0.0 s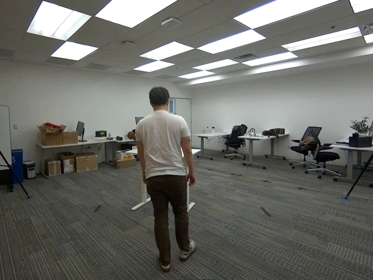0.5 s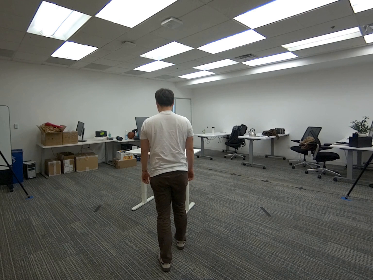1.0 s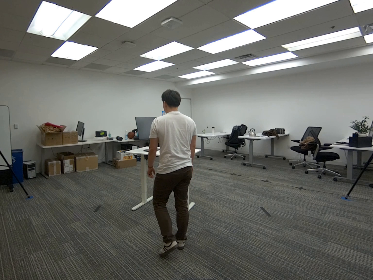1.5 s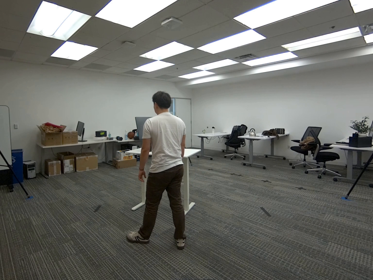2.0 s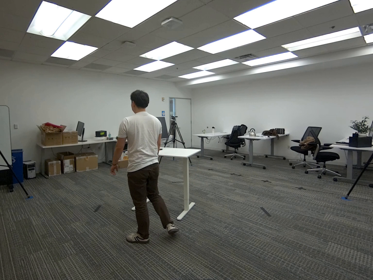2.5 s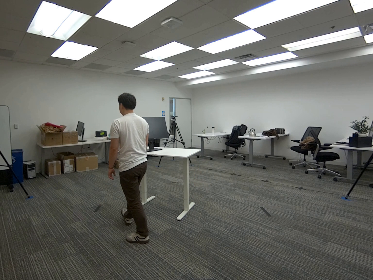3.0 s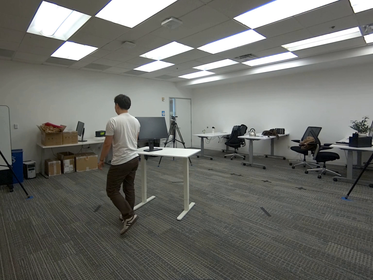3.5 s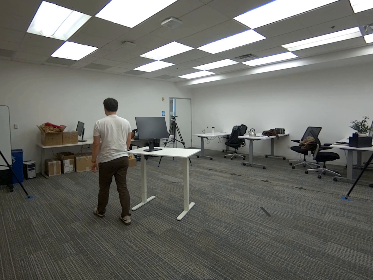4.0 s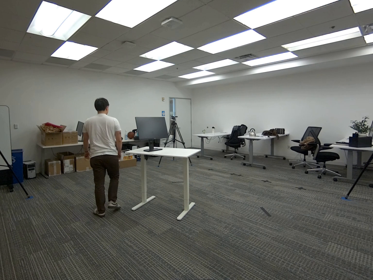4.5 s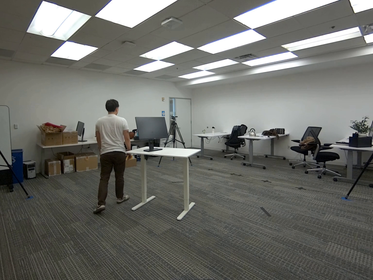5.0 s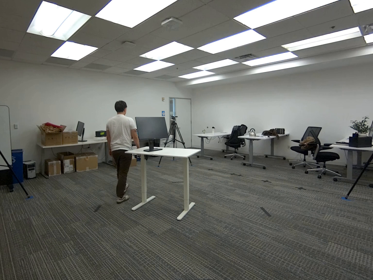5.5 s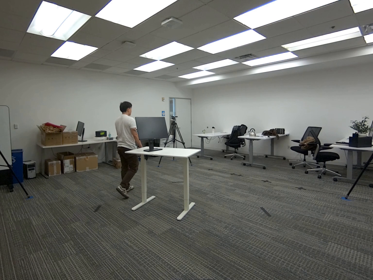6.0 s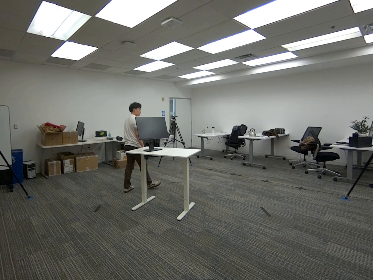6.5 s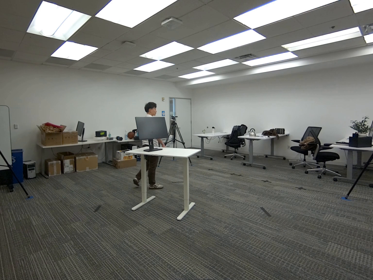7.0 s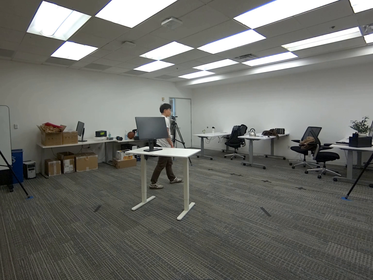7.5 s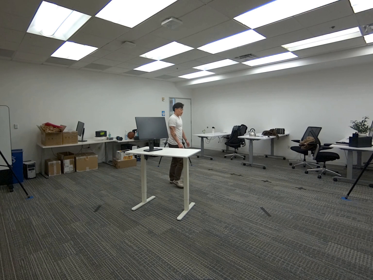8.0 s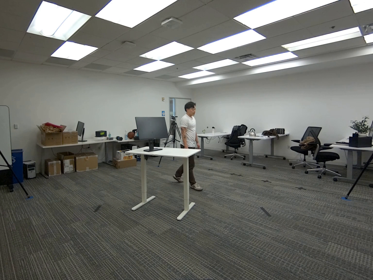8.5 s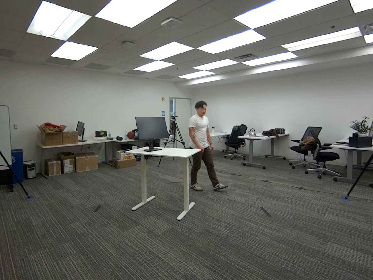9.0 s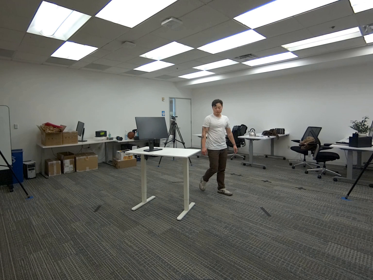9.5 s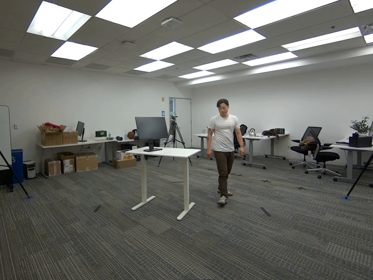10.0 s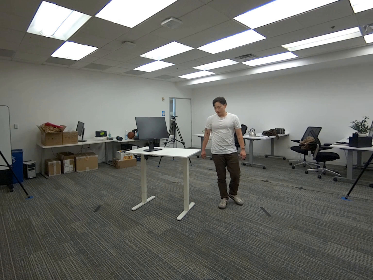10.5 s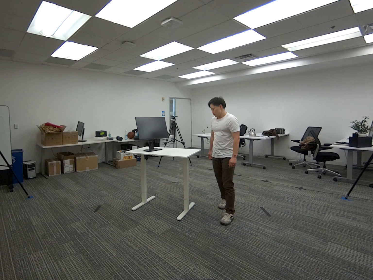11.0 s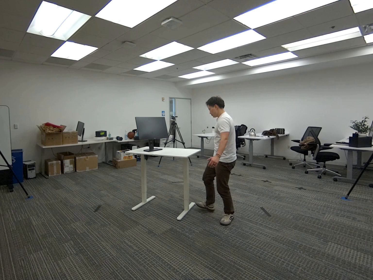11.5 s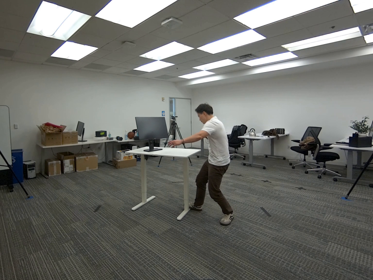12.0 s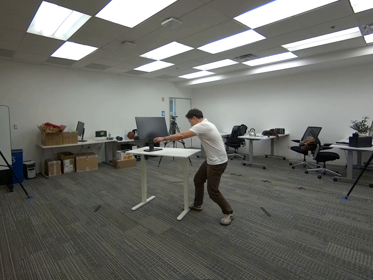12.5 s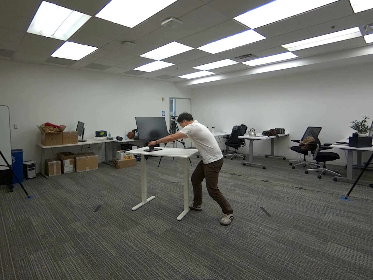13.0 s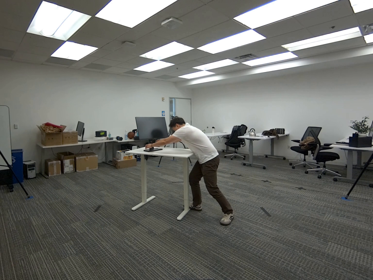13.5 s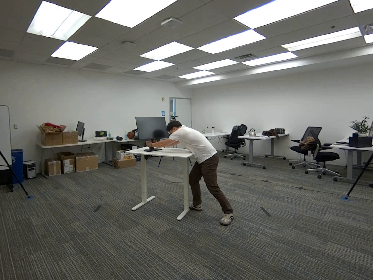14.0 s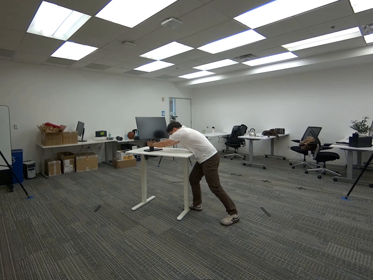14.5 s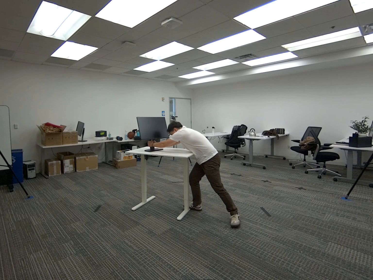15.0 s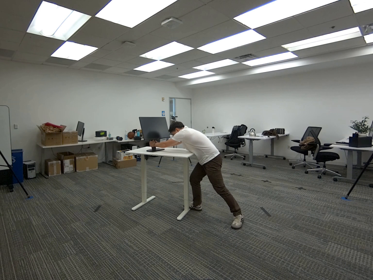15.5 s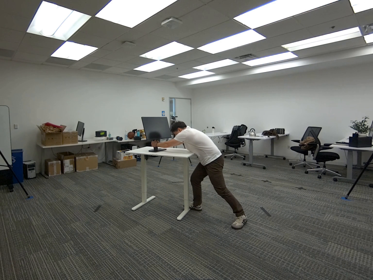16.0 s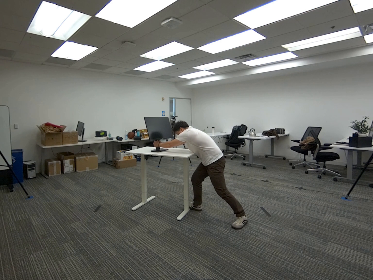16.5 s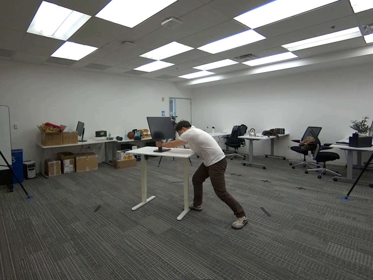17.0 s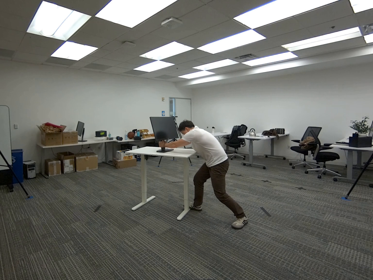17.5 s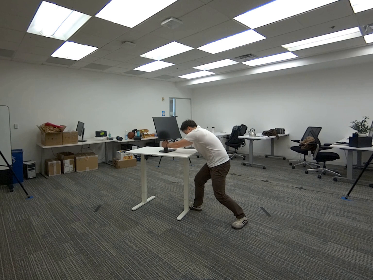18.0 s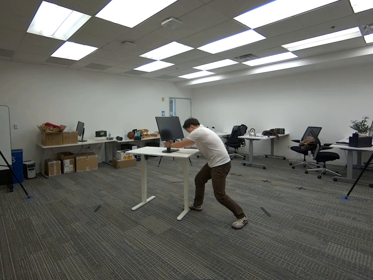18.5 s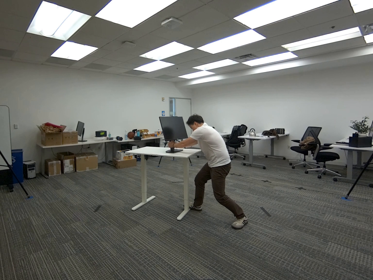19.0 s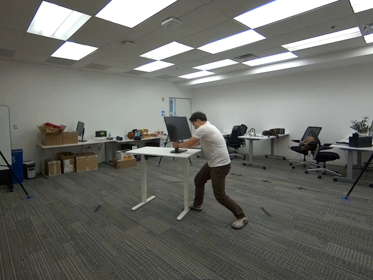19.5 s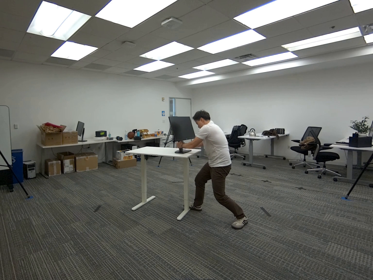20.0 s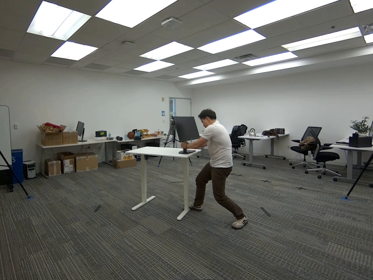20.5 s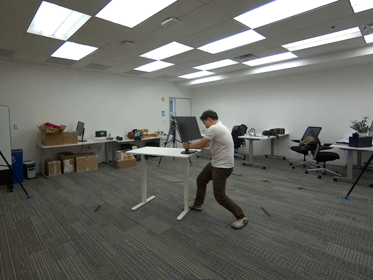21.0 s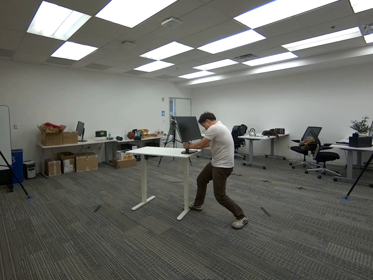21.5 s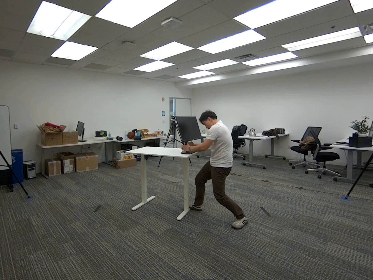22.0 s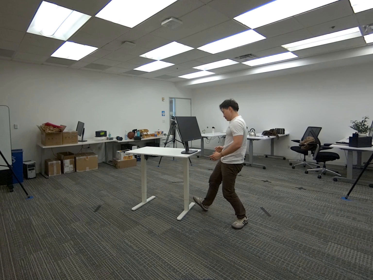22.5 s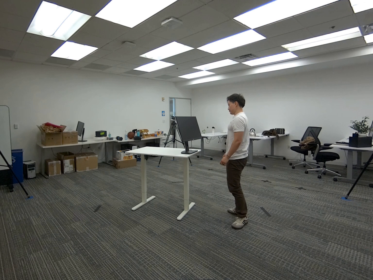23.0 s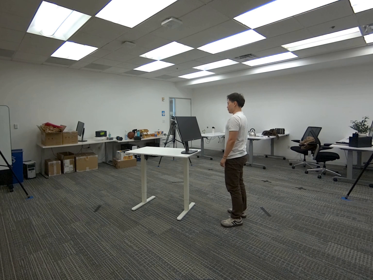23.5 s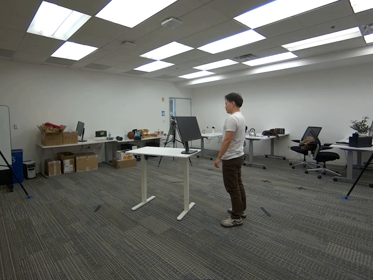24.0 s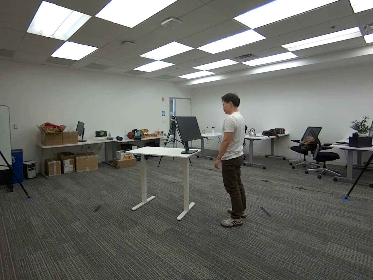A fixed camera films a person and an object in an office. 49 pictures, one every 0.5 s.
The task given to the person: Walk over to the monitor on the white desk and slide the monitor towards you.
